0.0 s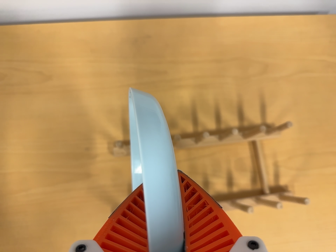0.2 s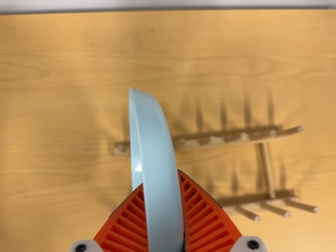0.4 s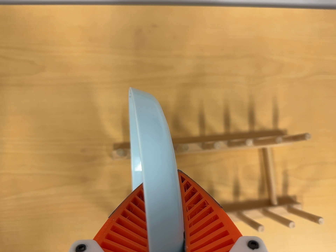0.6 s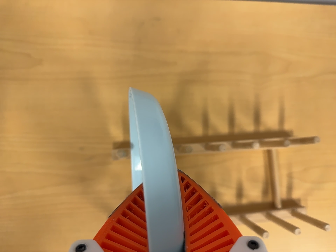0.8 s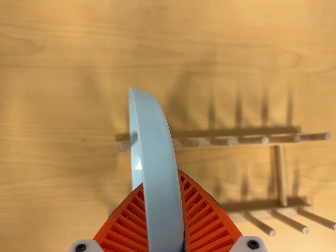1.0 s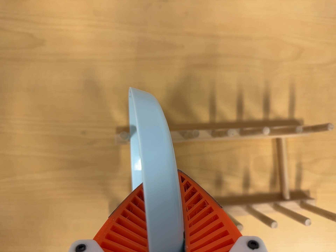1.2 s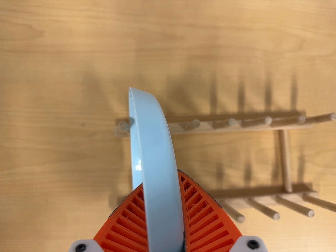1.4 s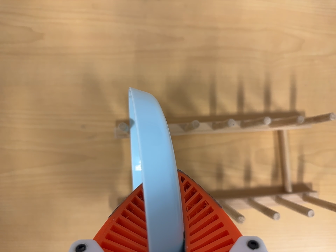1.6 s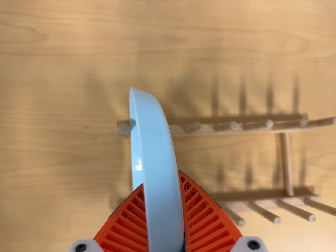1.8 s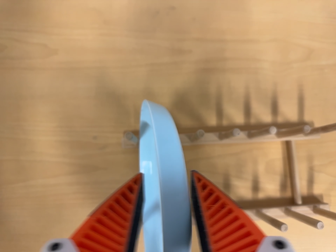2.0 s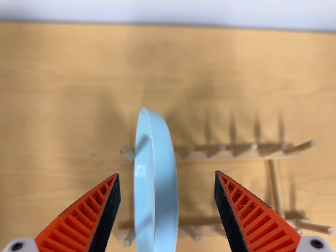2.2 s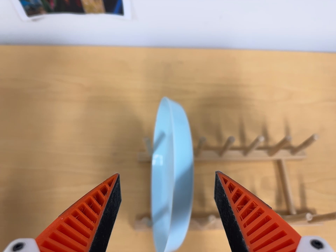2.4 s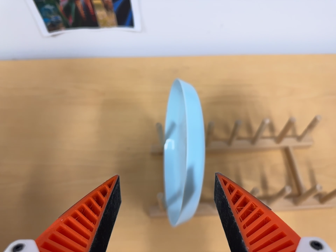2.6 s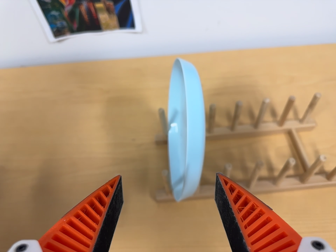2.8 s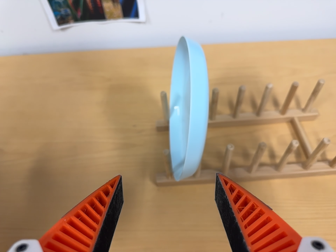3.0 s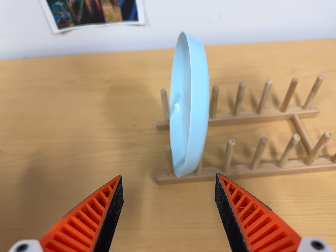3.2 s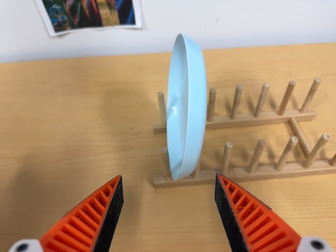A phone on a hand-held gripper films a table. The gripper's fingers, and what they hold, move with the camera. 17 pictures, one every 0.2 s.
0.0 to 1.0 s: The camera travels forward, about 7 cm, so what stands in front looms larger.
1.0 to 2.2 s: The camera travels toward the bottom of its view and backward, about 14 cm. Its aim tips toward the top of its view by about 20 degrees.
2.2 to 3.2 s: The camera travels toward the bottom of its view, about 16 cm. Its aim tips toward the top of its view by about 15 degrees.
The film runs forward here.
